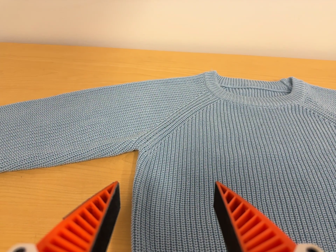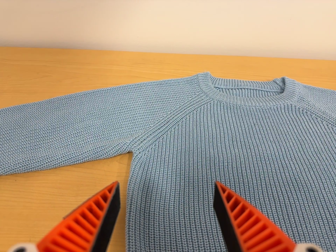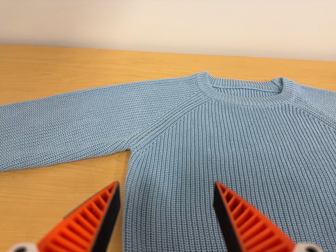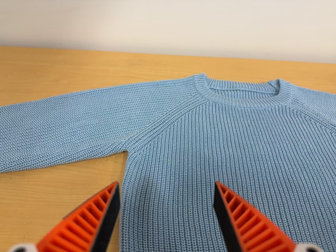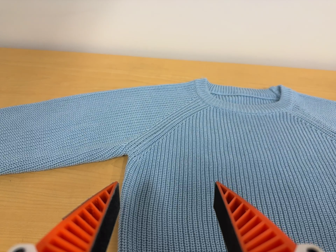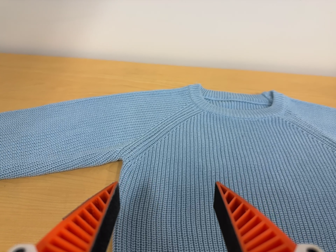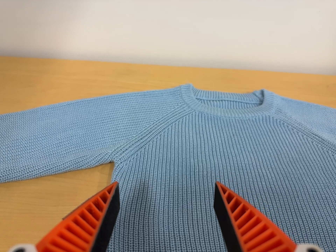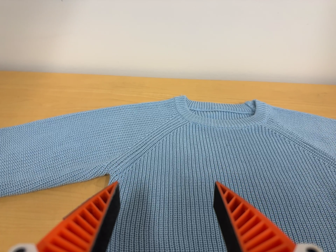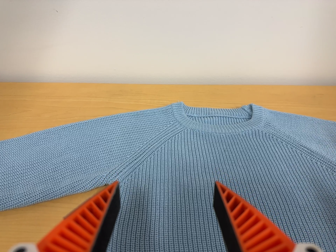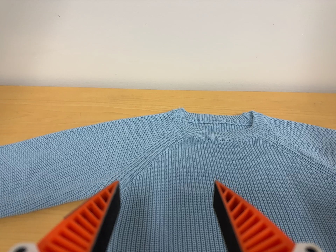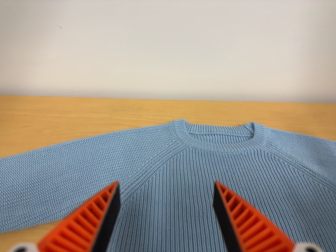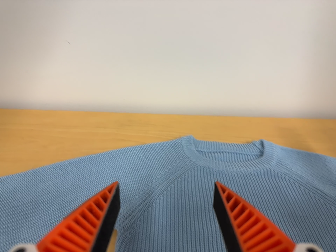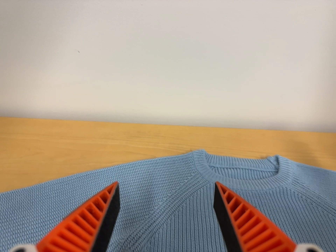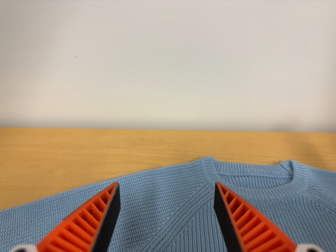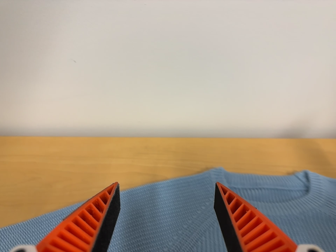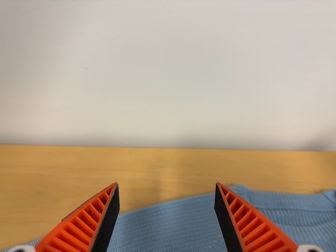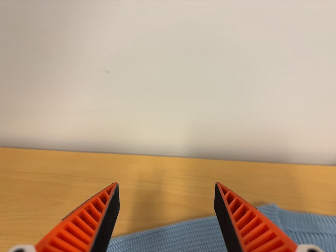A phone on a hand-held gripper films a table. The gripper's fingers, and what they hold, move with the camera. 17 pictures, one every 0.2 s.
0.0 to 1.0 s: The camera shifts only a little, or ends up much as it began.
1.0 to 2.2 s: The camera travels toward the top of its view and to its left, about 7 cm, so close, fixed things drift downward.
2.2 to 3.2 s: The camera travels forward and toward the top of its view, about 18 cm, so what stands in front looms larger.
The film runs backward here.
